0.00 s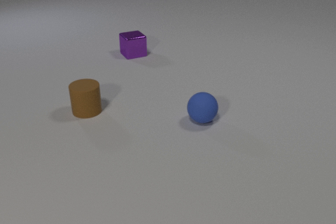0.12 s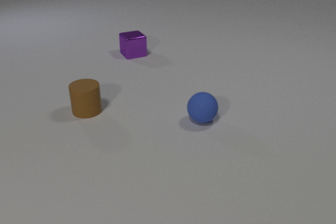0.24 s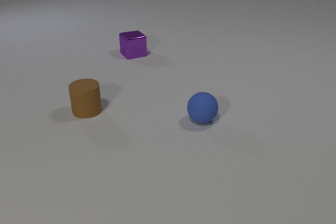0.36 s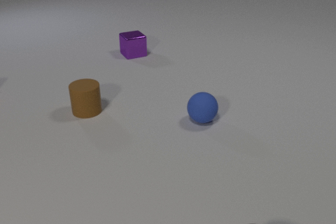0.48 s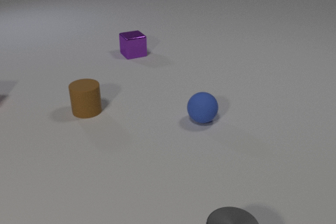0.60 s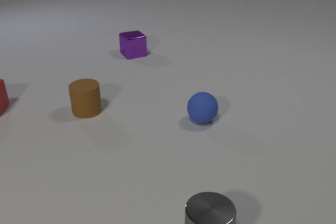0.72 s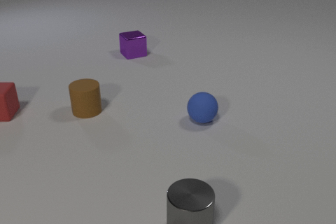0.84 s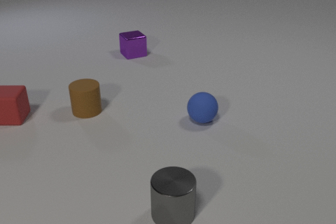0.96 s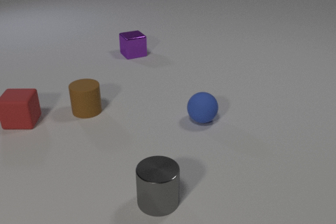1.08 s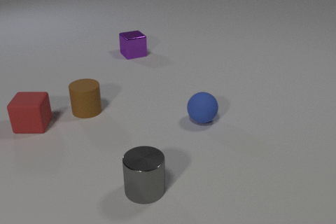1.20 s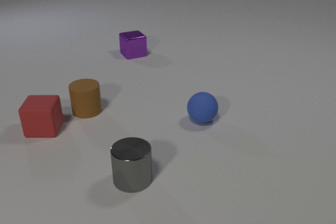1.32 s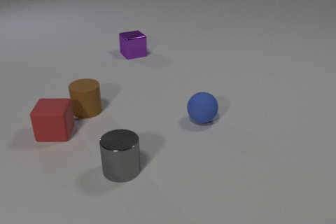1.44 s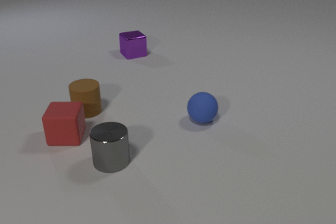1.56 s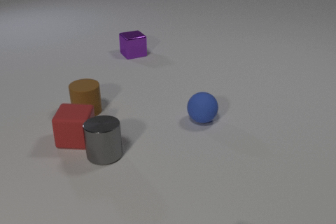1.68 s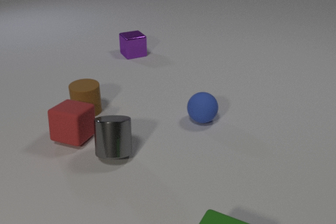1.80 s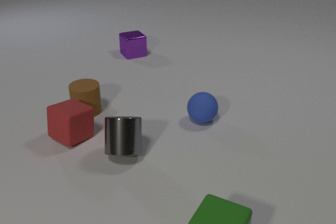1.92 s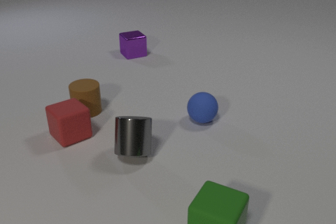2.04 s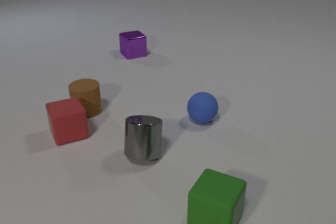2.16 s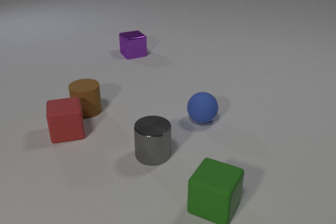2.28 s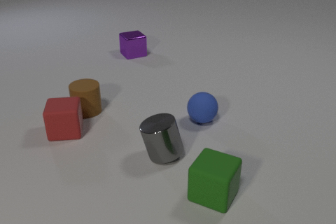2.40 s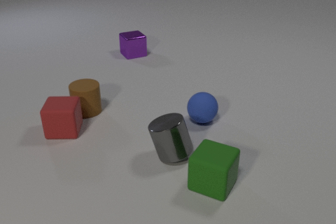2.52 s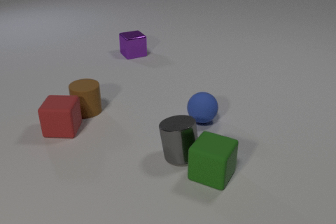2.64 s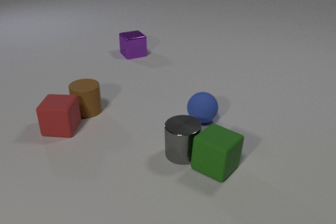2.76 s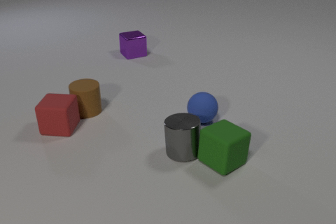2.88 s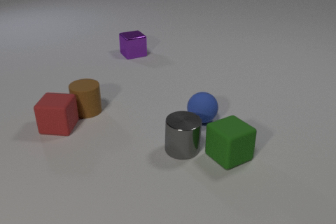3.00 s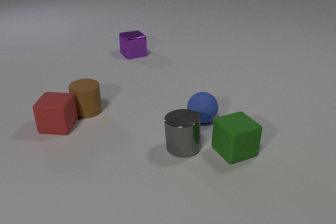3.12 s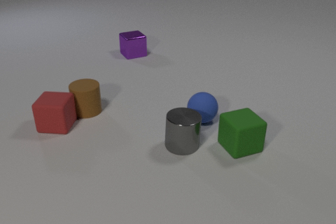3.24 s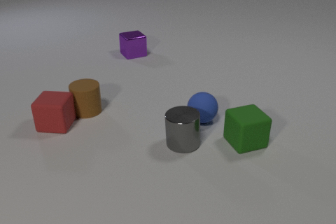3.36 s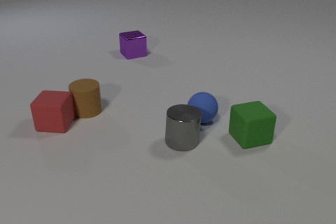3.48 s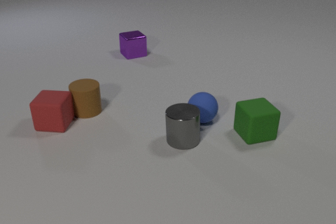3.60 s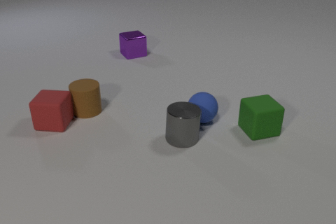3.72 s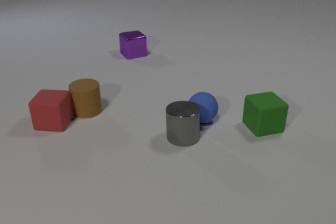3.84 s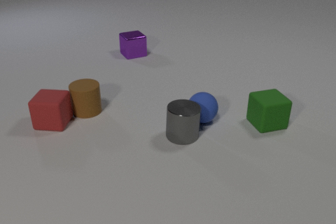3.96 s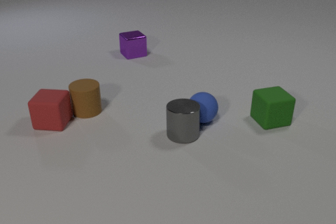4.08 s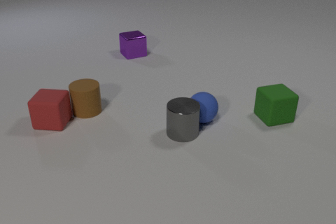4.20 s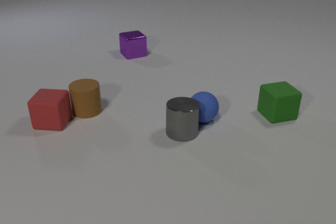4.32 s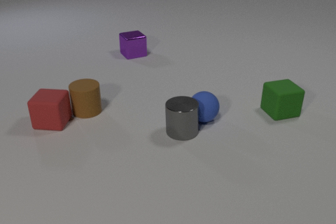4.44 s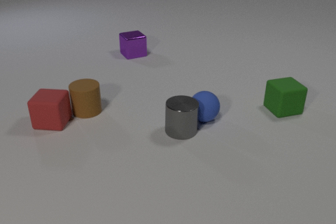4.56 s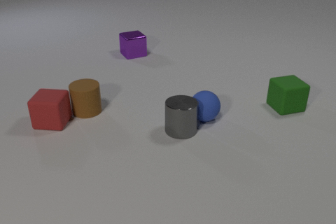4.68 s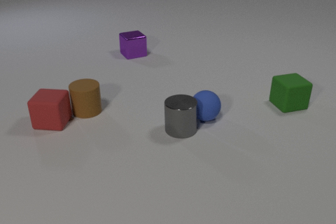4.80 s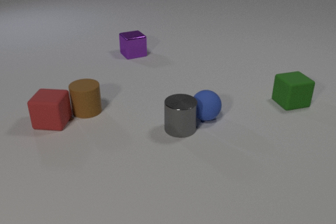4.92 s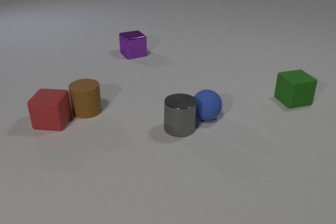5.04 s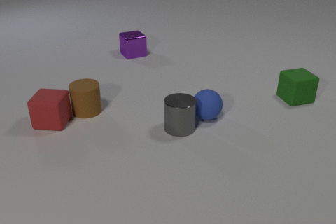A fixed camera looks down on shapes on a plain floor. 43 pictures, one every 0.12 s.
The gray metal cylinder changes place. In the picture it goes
away from the camera.
The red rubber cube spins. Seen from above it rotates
clockwise.
0.00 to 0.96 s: The red rubber cube comes in at the left edge, slides toward the camera and to the right. The gray metal cylinder comes in at the bottom edge, slides to the left and away from the camera.
0.96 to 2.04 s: The red rubber cube slides to the right and toward the camera, spins clockwise seen from above by about 60 degrees, its near face sliding to the left. The gray metal cylinder slides away from the camera. The green rubber cube comes in at the bottom edge, slides away from the camera. The red rubber cube and the gray metal cylinder collide.
2.04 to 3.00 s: The red rubber cube slides away from the camera and to the left, spins so that its near face slides to the left, clockwise seen from above. The gray metal cylinder slides to the right. The green rubber cube slides away from the camera, spins so that its near face slides to the left, clockwise seen from above. The gray metal cylinder and the green rubber cube collide.
3.00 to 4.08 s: The red rubber cube slides away from the camera. The gray metal cylinder slides away from the camera. The green rubber cube slides away from the camera and to the right. The gray metal cylinder and the blue rubber sphere collide.
4.08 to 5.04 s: The gray metal cylinder slides away from the camera. The green rubber cube slides away from the camera and to the right. The blue rubber sphere rolls away from the camera.
How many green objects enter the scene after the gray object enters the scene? 1.
What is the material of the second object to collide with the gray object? rubber.
Are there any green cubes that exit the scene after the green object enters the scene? no.
